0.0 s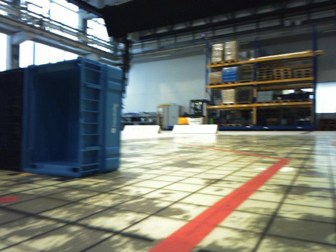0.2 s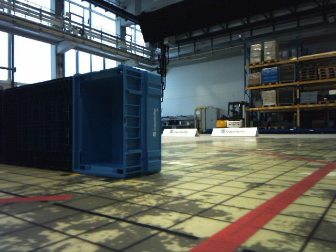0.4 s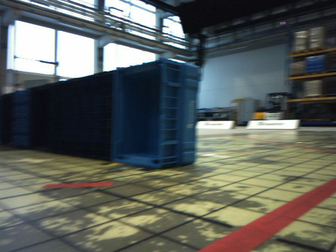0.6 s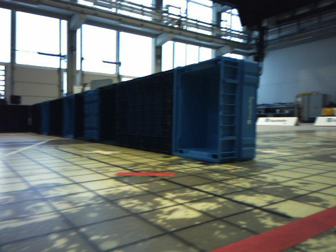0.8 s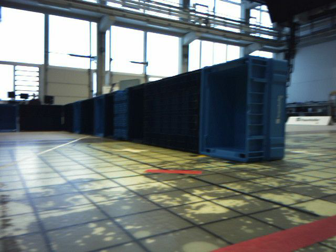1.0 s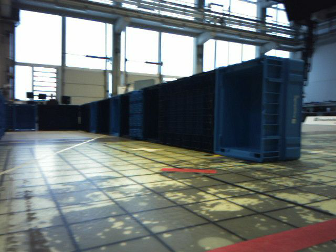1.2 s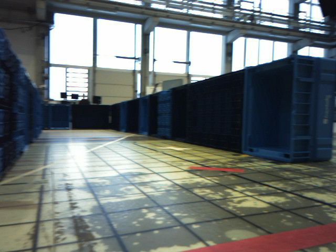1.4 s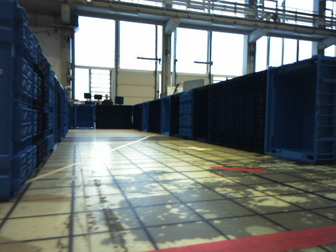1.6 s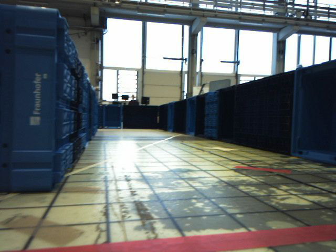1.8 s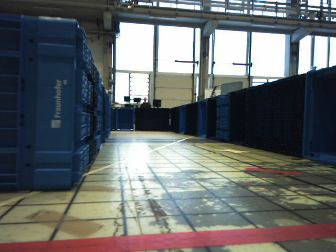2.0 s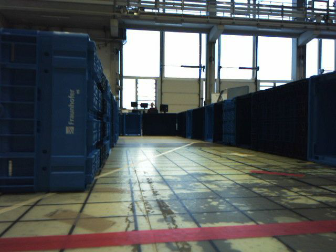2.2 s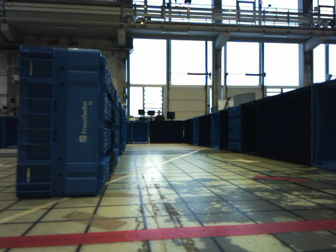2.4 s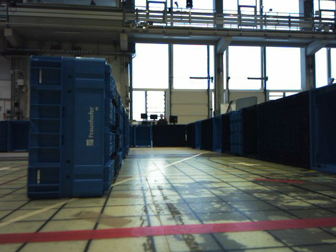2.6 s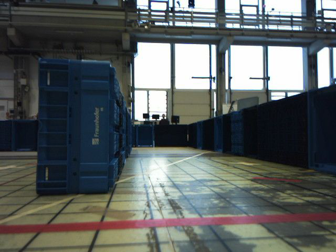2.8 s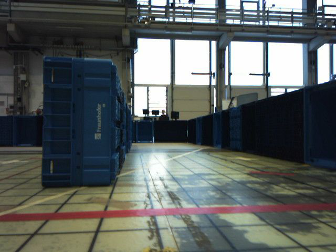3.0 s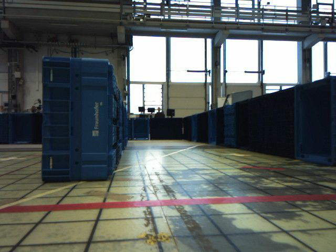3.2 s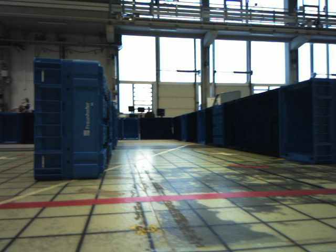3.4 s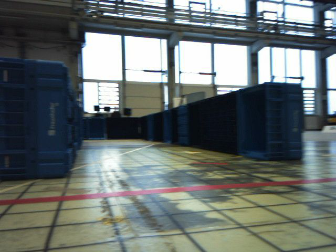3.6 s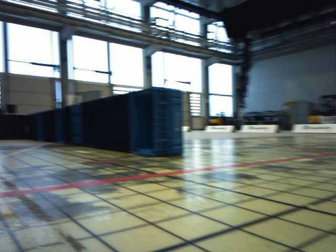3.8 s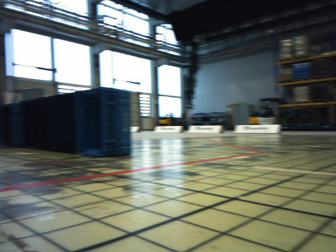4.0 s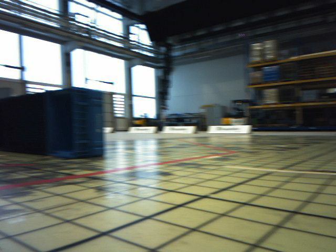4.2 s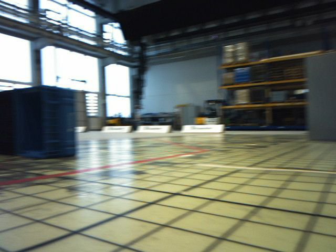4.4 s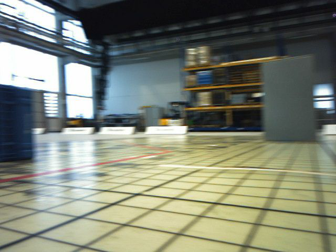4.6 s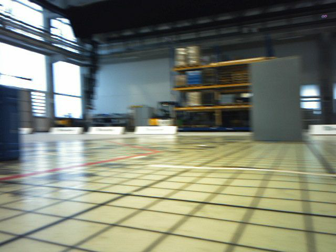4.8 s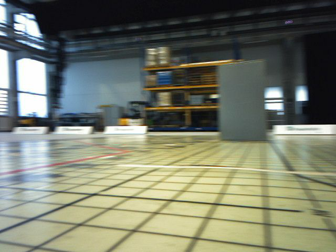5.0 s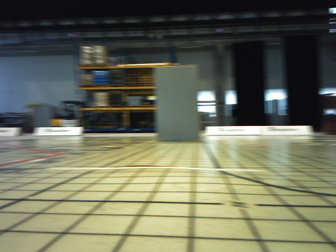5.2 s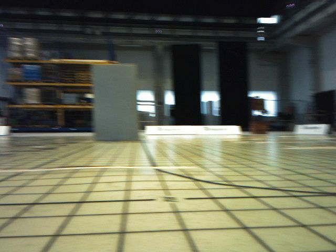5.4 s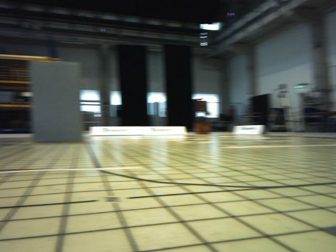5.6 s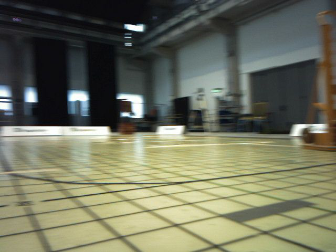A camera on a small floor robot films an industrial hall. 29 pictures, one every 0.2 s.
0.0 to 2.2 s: The scene slides to the right, as the camera pans about 55 degrees to its left. It travels backward, about 0.4 m.
2.2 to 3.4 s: The camera travels backward, about 0.2 m, so what stands in front gets smaller.
3.4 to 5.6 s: The scene slides to the left, as the camera pans about 110 degrees to its right. It travels backward, about 0.3 m.
The film runs backward here.
